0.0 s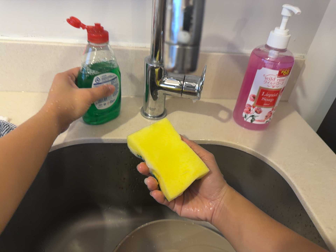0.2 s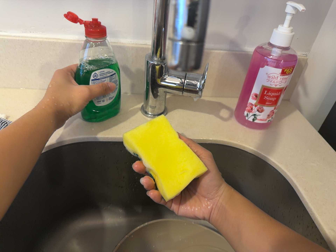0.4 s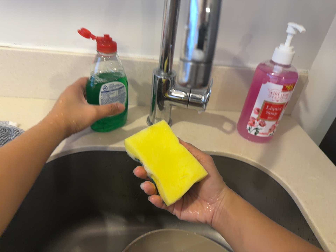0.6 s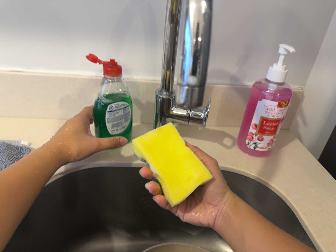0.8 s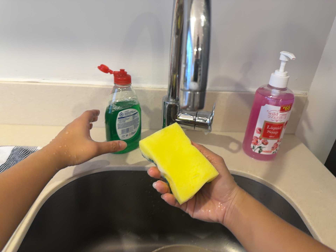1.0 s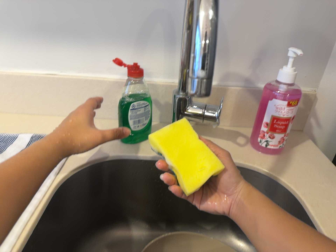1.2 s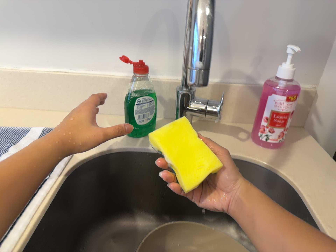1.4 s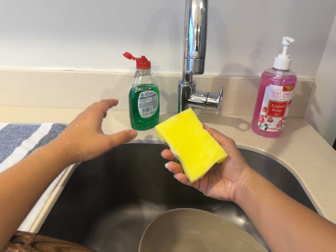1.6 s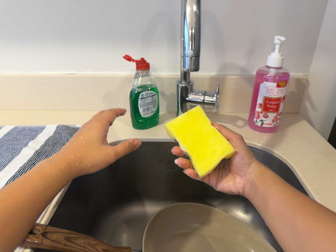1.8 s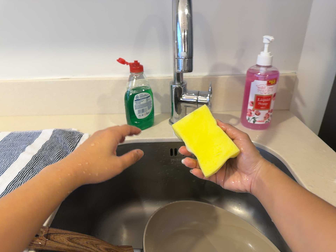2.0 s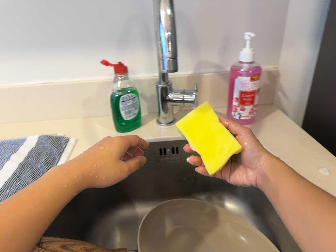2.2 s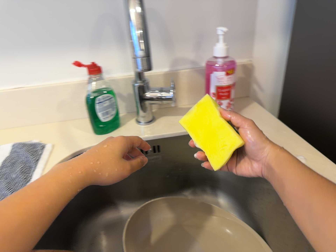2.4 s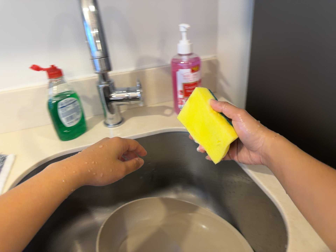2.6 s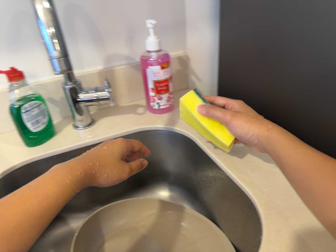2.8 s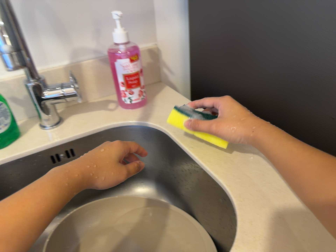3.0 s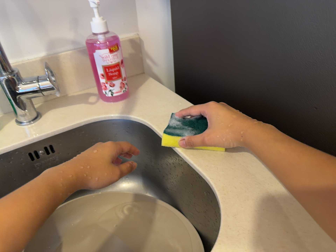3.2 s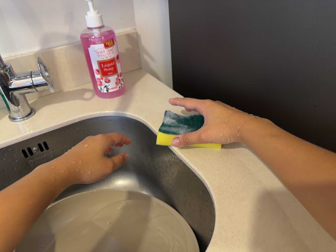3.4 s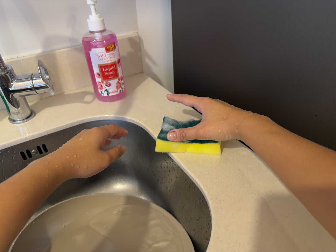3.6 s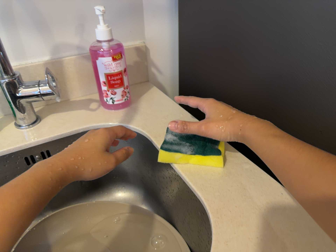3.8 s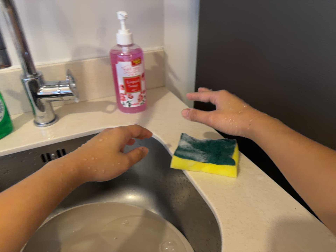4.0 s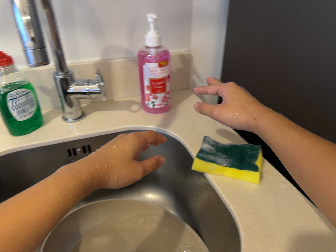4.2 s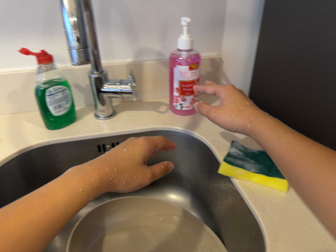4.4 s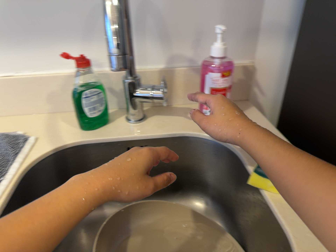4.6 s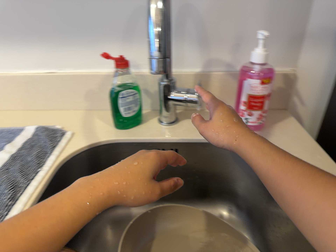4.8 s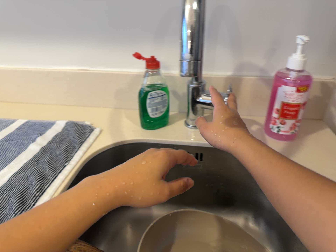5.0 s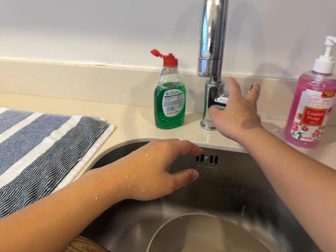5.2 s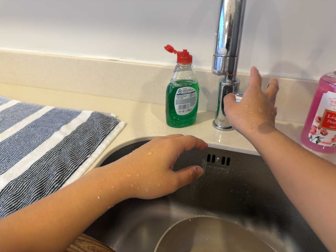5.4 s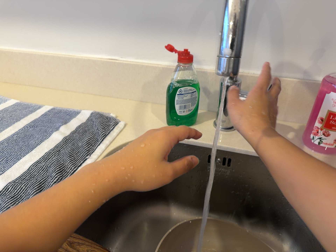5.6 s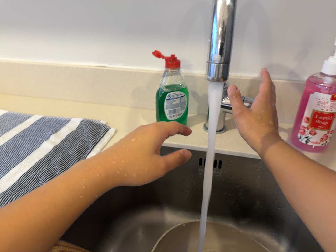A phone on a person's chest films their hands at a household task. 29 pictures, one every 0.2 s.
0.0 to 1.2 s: The camera travels backward, about 10 cm, so what stands in front gets smaller. Its aim tips toward the top of its view by about 10 degrees, and the scene shifts downward.
1.2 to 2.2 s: The camera travels backward, about 6 cm, so what stands in front gets smaller. It rolls about its line of sight by about 10 degrees, and the scene rotates counterclockwise.
2.2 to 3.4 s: The camera swings to its right by about 20 degrees, and the scene slides to the left. It travels to its right and forward, about 8 cm, so close, fixed things drift to the left. It rolls about its line of sight by about 10 degrees, and the scene rotates counterclockwise.
3.4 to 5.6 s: The camera pans to its left by about 35 degrees. It rolls about its line of sight by about 25 degrees, and the scene rotates clockwise.
The film runs backward here.
